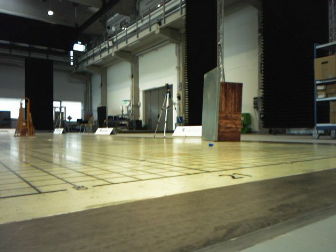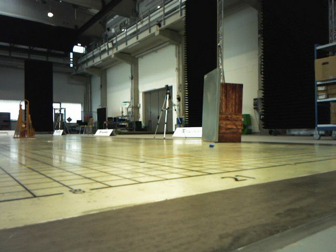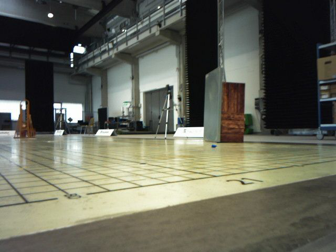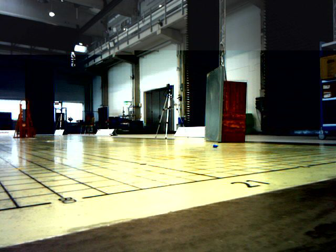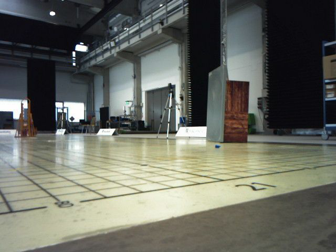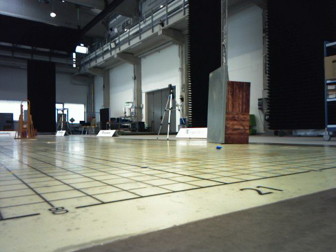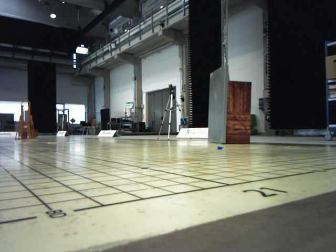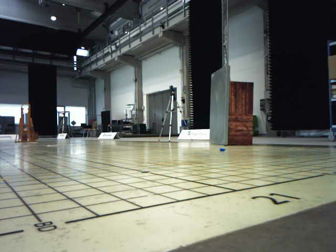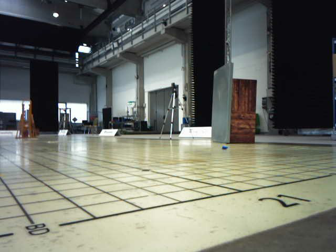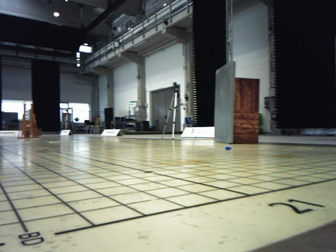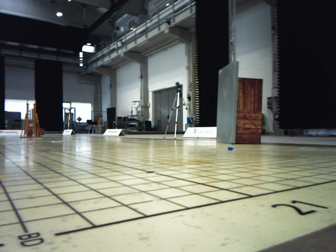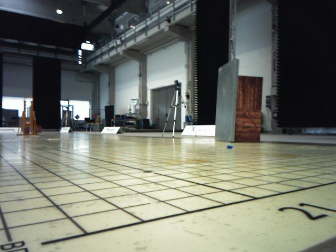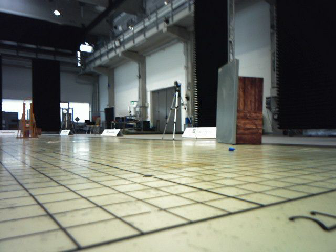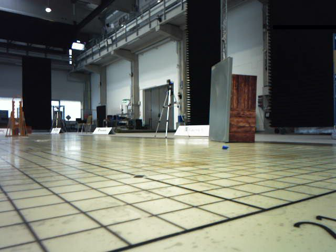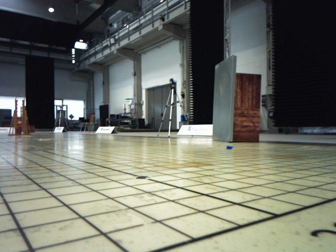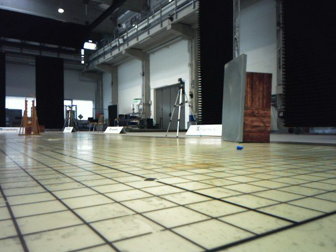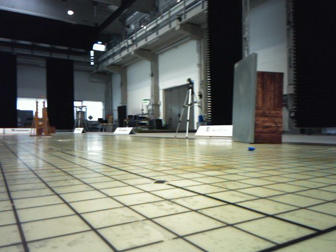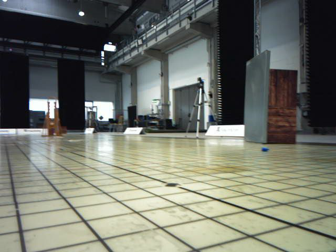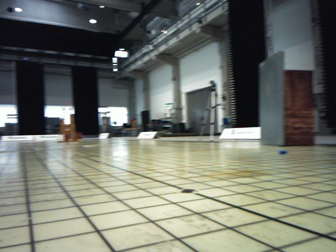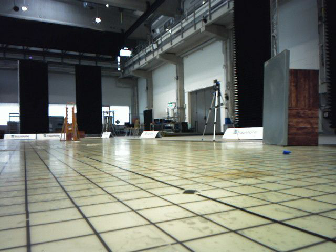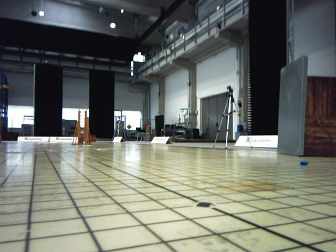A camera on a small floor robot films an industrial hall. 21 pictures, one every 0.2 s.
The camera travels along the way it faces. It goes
forward.
0.0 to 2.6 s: The camera travels forward, about 0.5 m, so what stands in front looms larger.
2.6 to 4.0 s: The camera swings to its left by about 10 degrees, and the scene slides to the right. It travels forward, about 0.2 m, so what stands in front looms larger.
The film runs forward here.
